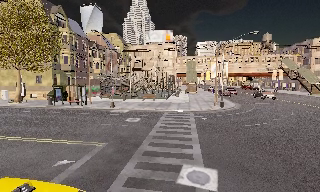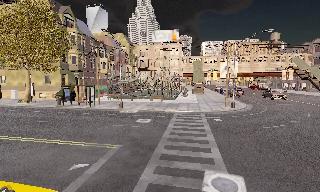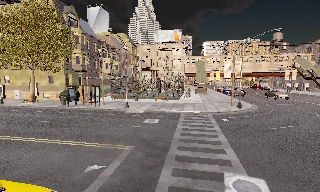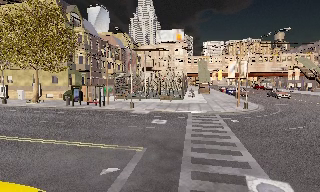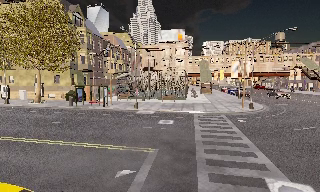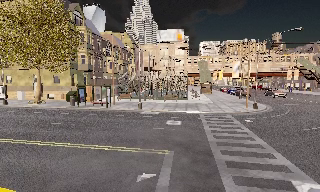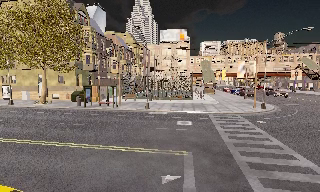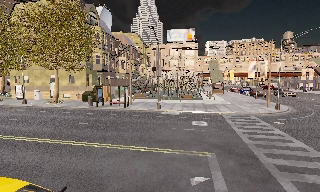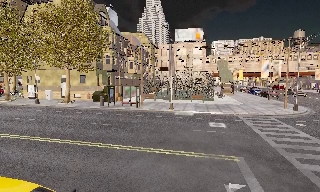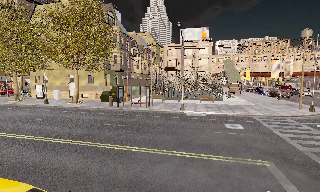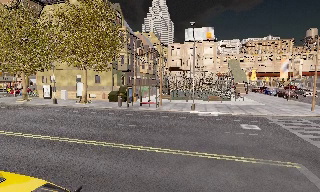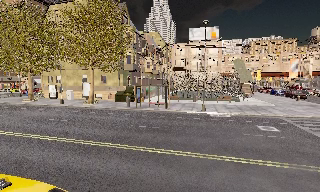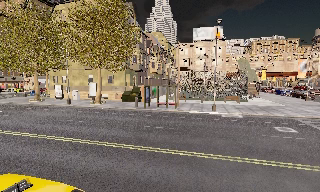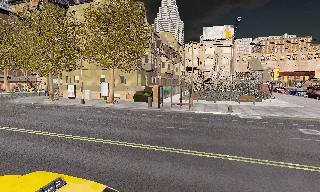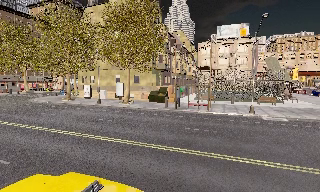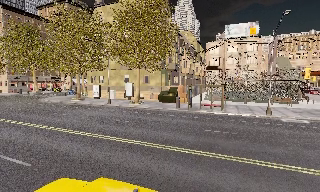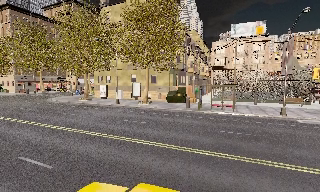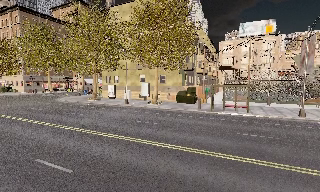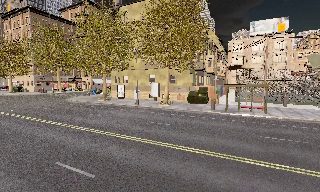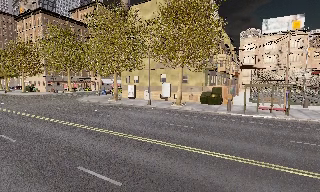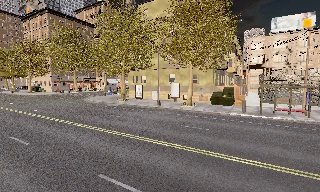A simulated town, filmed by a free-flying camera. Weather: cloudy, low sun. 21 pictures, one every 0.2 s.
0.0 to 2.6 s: The camera travels to its left, about 10 m, so close, fixed things drift to the right.
2.6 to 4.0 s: The camera swings to its left by about 15 degrees, and the scene slides to the right. It travels to its left and forward, about 6 m, so close, fixed things drift to the right.
The film runs backward here.
